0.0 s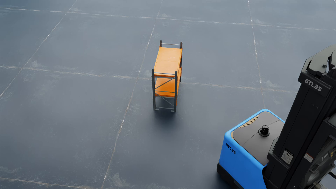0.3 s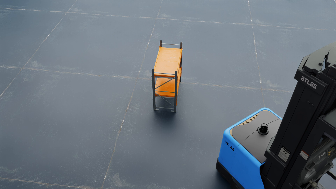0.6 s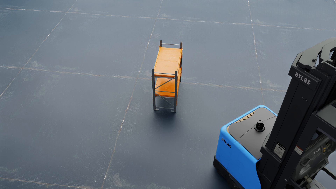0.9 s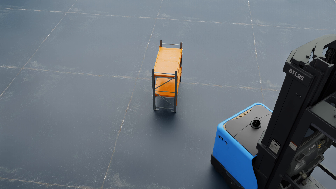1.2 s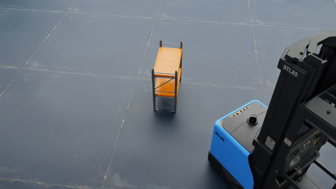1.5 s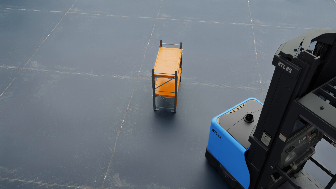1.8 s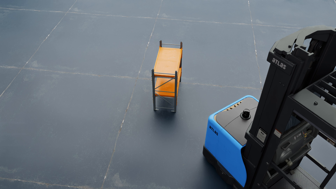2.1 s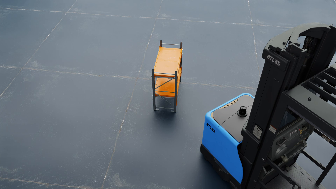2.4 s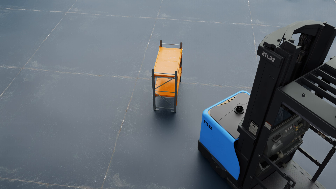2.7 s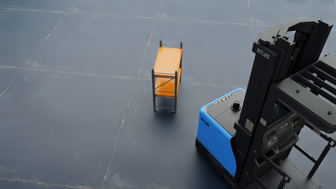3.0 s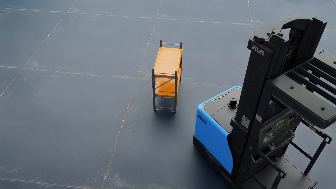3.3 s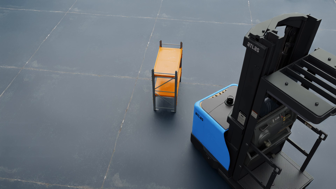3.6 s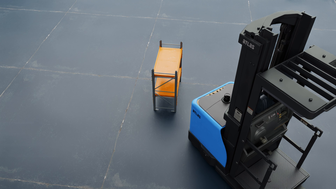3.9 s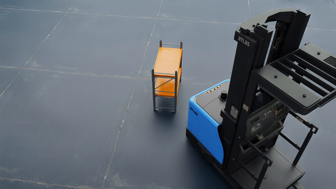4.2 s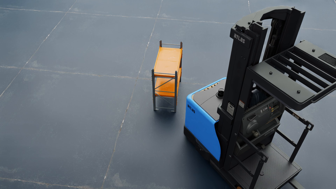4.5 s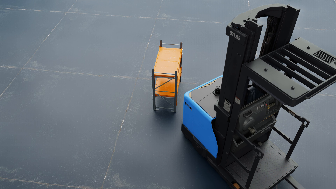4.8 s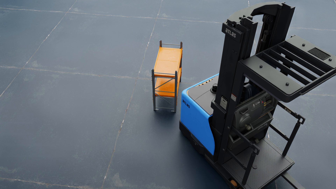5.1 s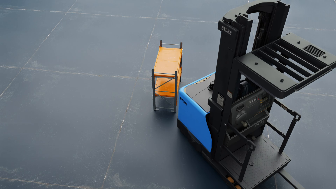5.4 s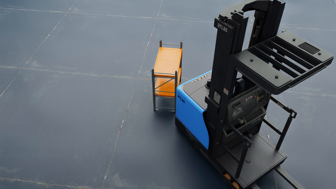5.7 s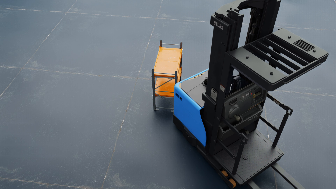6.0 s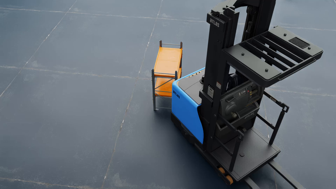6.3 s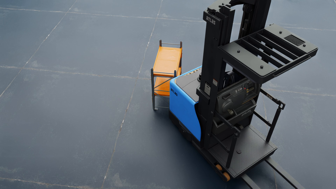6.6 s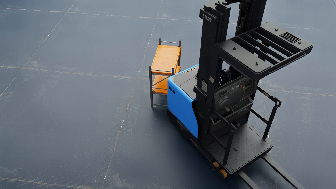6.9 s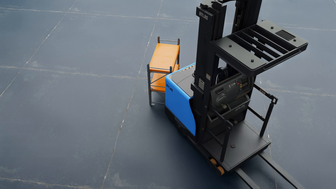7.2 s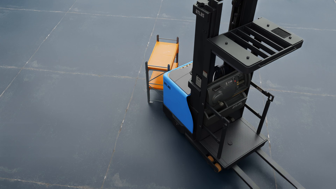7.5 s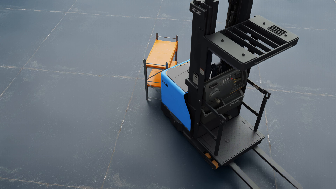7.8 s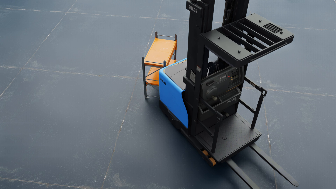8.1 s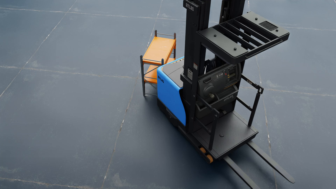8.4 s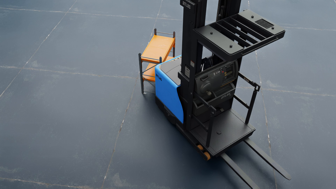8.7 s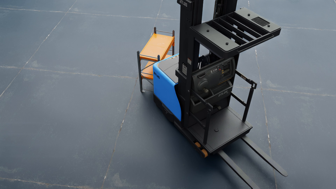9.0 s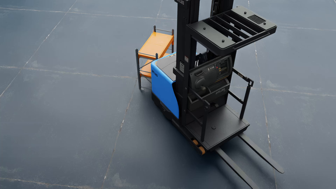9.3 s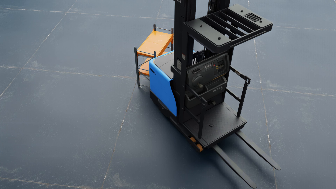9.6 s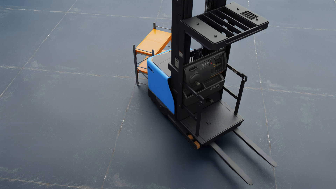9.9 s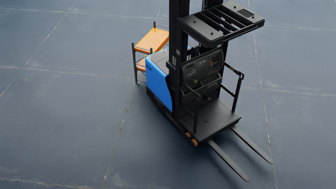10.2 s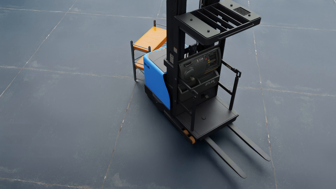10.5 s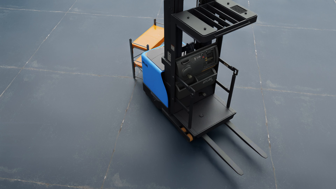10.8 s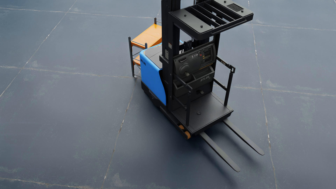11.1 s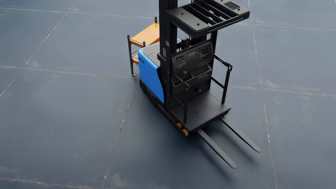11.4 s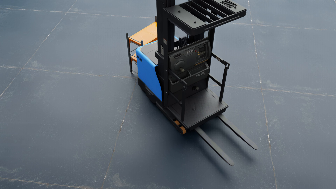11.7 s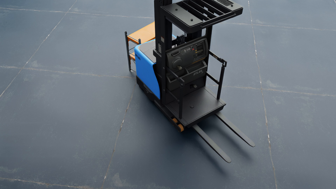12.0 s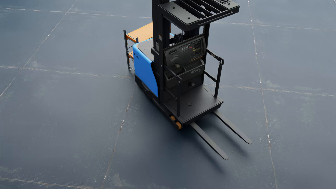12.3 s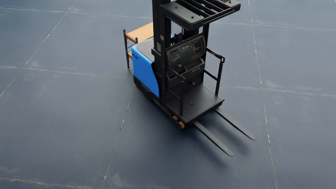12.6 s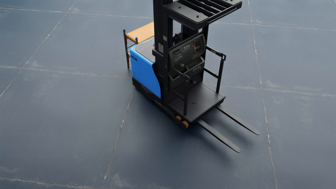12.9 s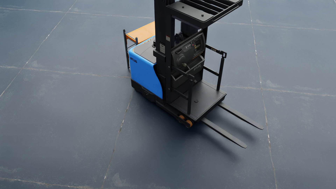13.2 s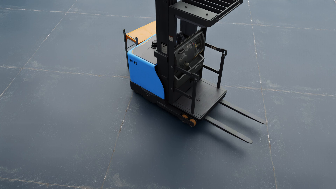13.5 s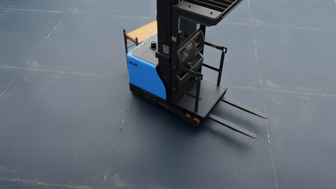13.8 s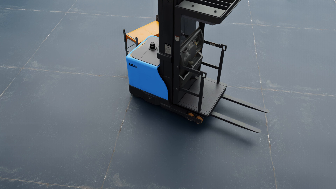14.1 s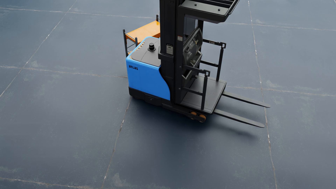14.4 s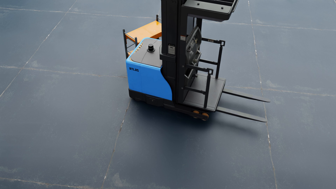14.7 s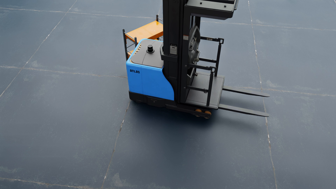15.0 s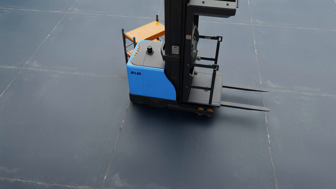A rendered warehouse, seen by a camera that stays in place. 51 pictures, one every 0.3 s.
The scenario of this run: A forklift runs into an object in its way.
